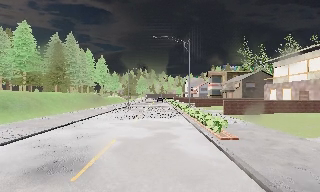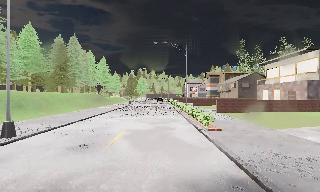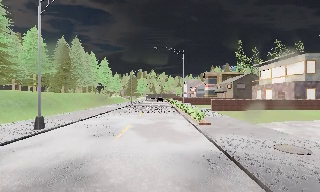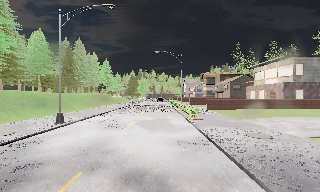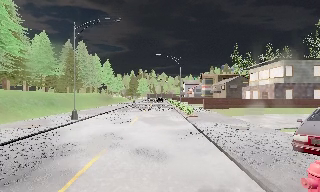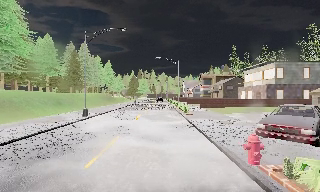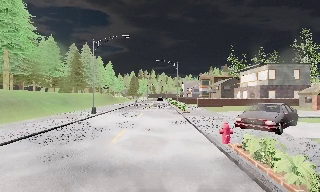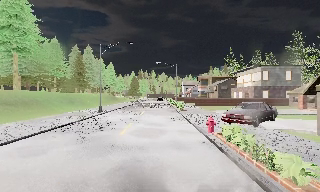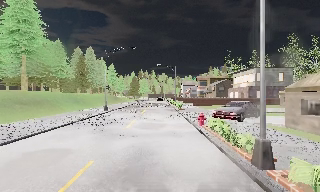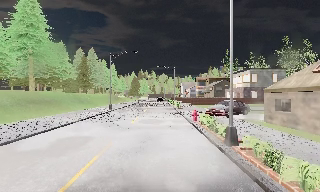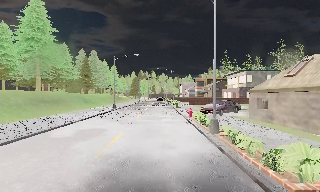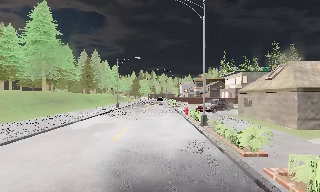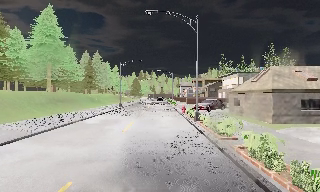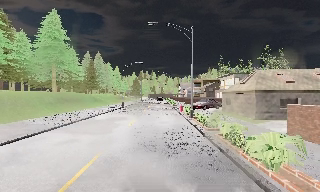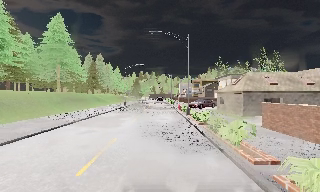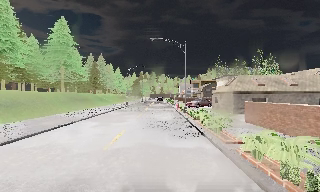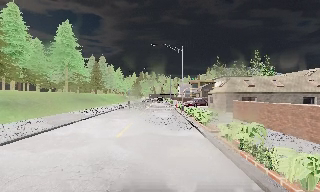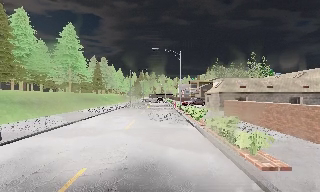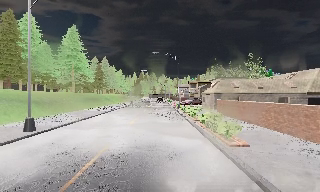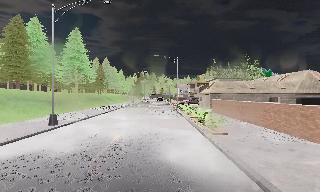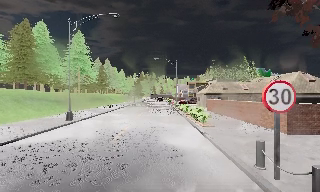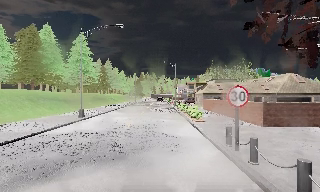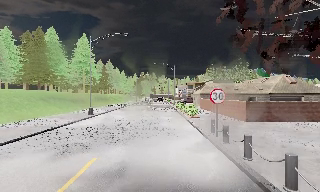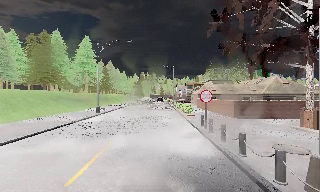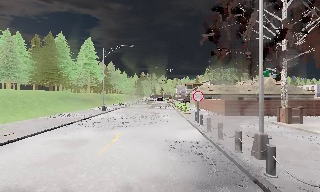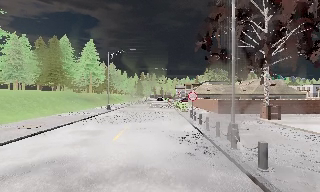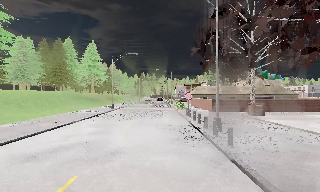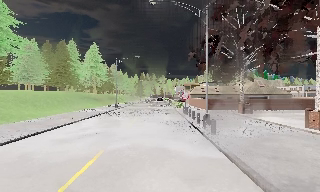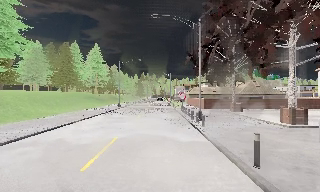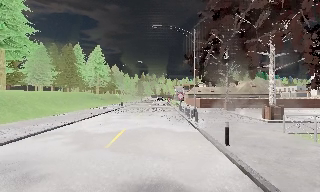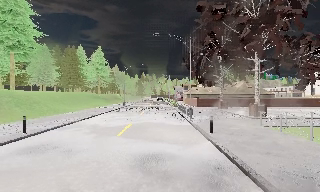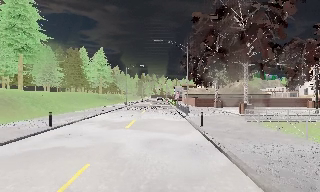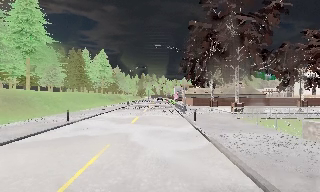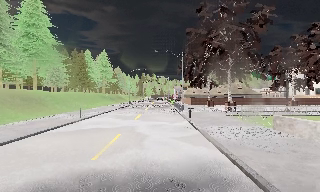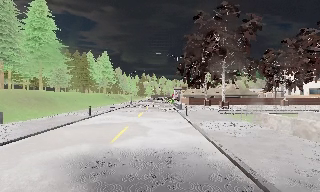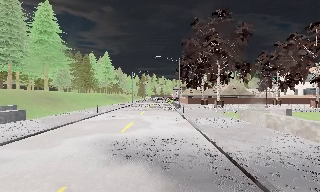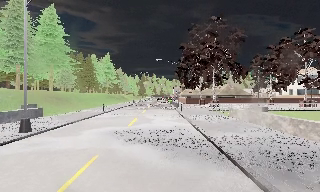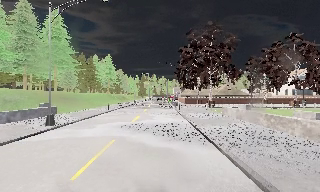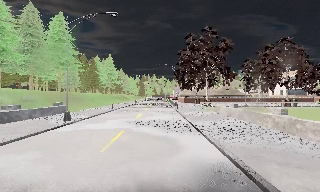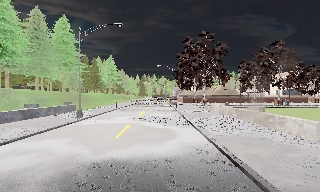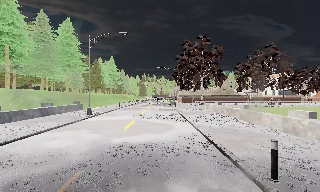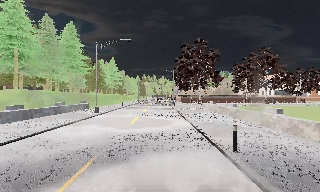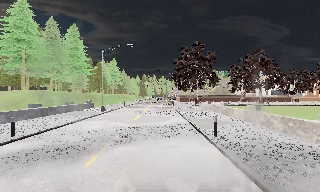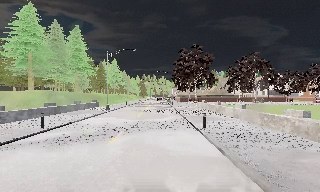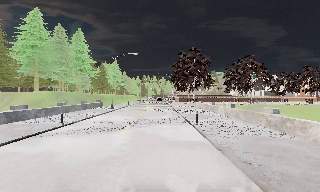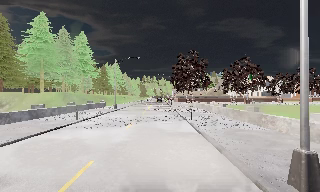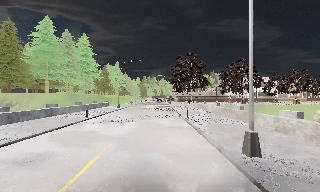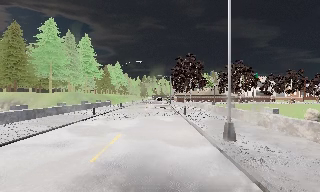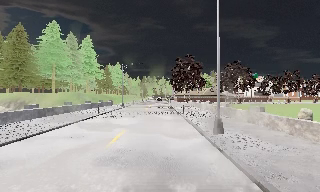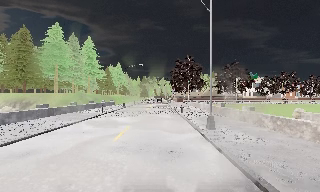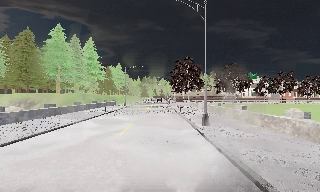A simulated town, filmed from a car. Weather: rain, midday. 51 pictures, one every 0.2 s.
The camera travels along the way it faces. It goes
backward.
0.0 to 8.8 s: The camera travels backward, about 80 m, so what stands in front gets smaller.
8.8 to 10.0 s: The camera travels backward, about 8 m, so what stands in front gets smaller. It loses speed.
The film runs backward here.
